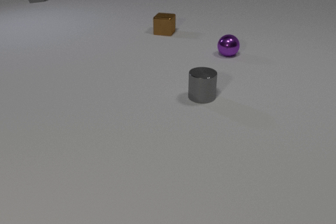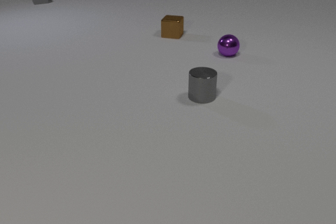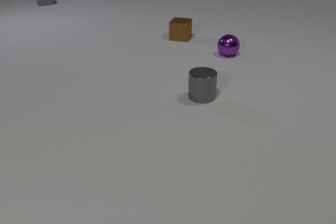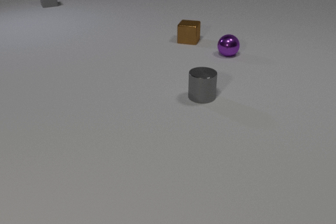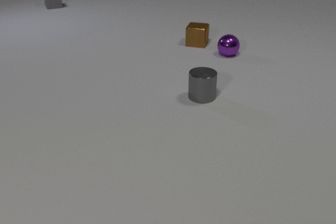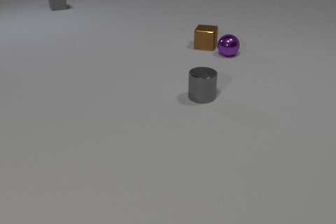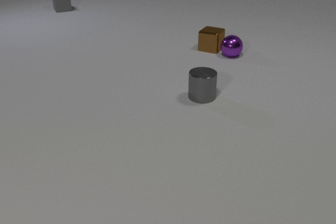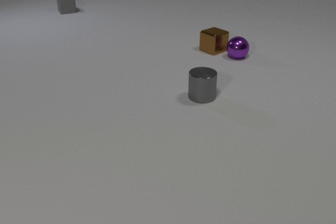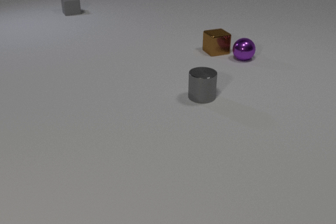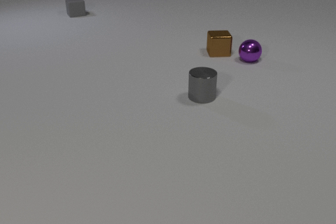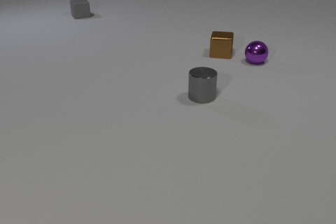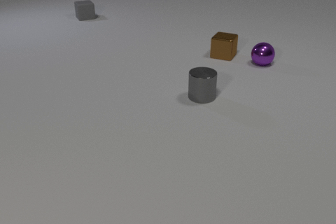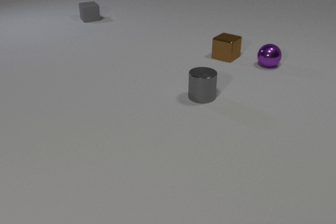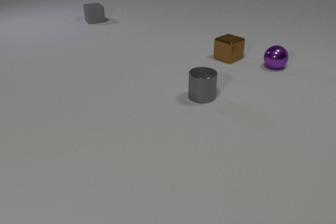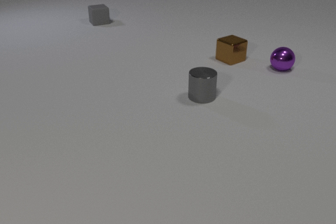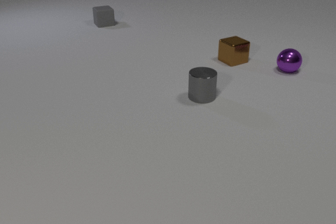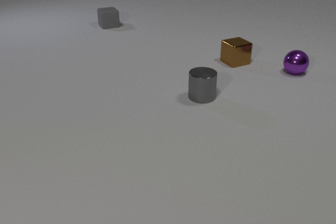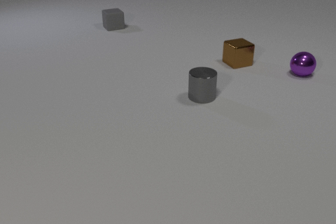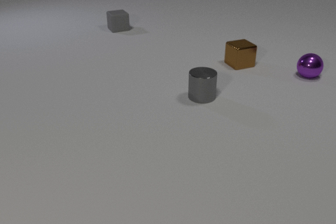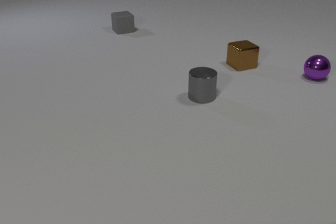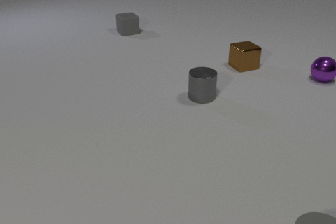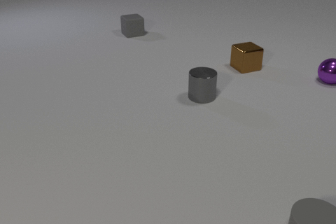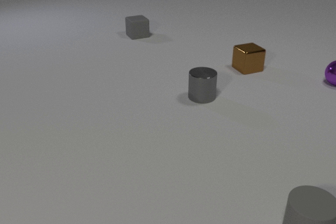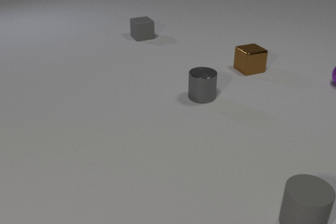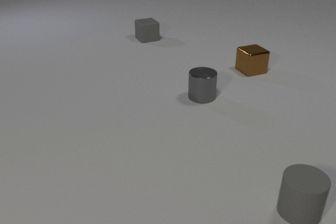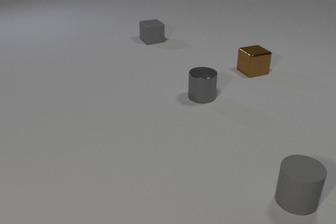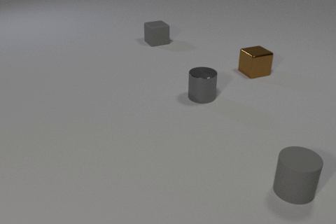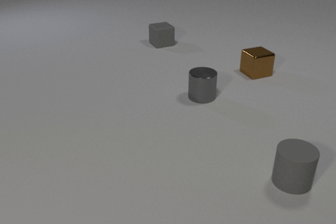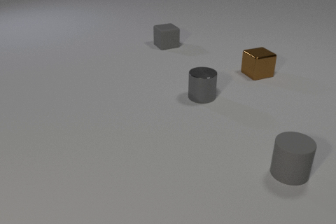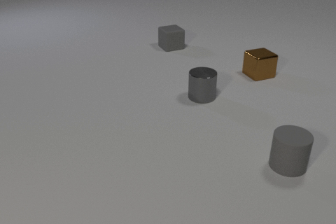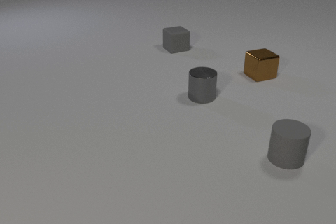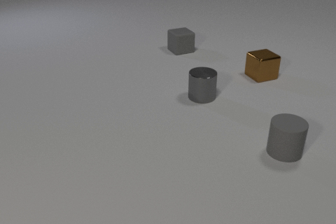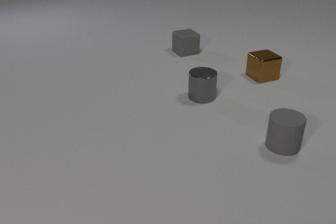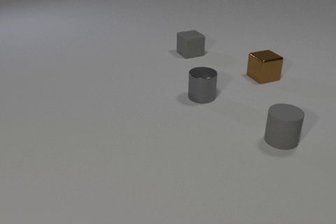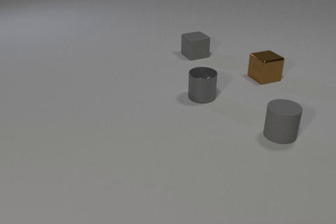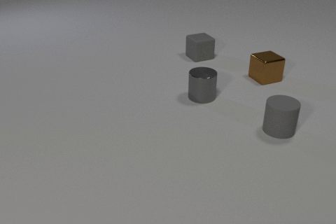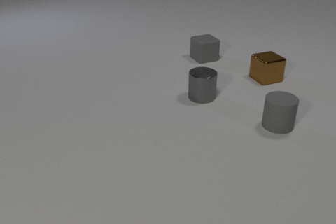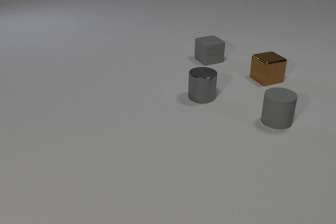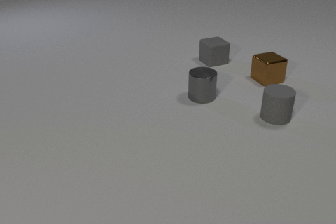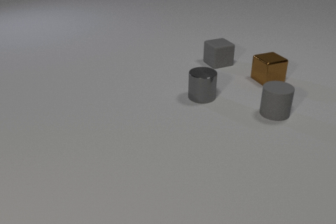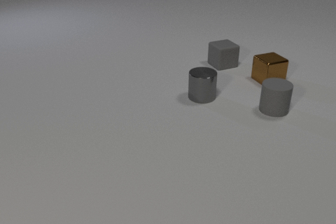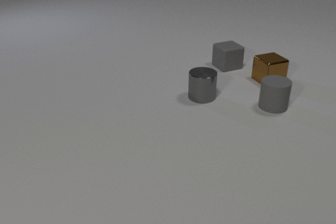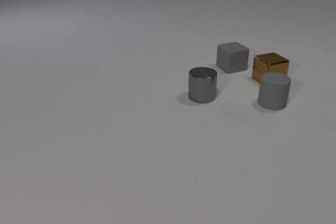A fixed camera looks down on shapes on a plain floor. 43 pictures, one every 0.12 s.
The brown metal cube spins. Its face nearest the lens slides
to the left.
The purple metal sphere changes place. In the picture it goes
to the right.
0.00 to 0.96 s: The brown metal cube slides toward the camera and to the right, spins so that its near face slides to the left, clockwise seen from above. The purple metal sphere rolls to the right and toward the camera. The gray rubber cube slides toward the camera and to the right. The brown metal cube and the purple metal sphere collide.
0.96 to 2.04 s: The brown metal cube slides toward the camera and to the right, spins so that its near face slides to the left, clockwise seen from above. The purple metal sphere rolls to the right and toward the camera. The gray rubber cube slides toward the camera and to the right.
2.04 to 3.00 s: The brown metal cube slides toward the camera and to the right. The purple metal sphere rolls to the right, leaves at the right edge. The gray rubber cube slides toward the camera and to the right. The gray rubber cylinder comes in at the bottom edge, slides away from the camera.
3.00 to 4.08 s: The brown metal cube slides toward the camera and to the right. The gray rubber cube slides to the right and toward the camera. The gray rubber cylinder slides away from the camera.
4.08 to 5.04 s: The brown metal cube moves, and ends about where it began. The gray rubber cube slides to the right and toward the camera. The gray rubber cylinder slides away from the camera.
What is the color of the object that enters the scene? gray.
What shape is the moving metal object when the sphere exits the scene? cube.
How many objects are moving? 4.
